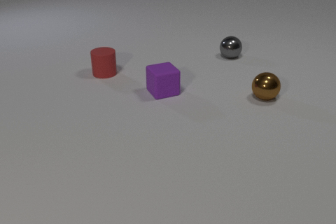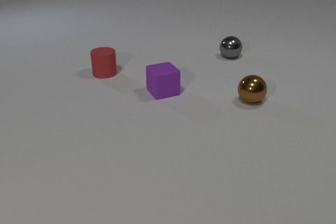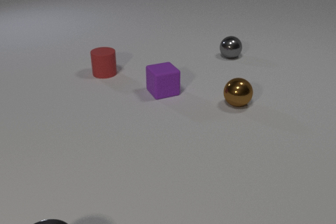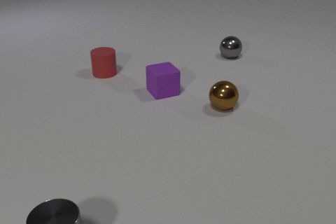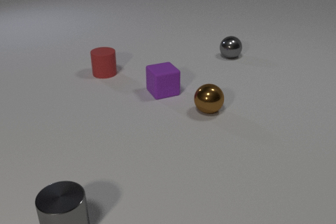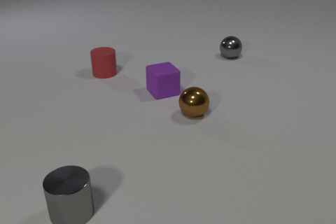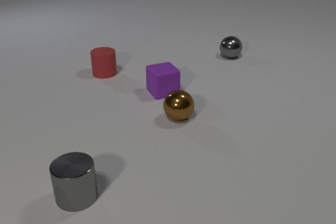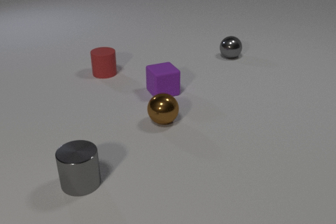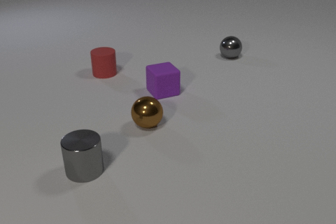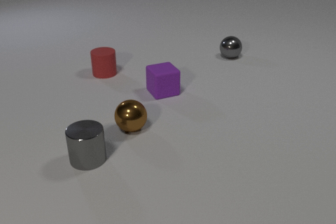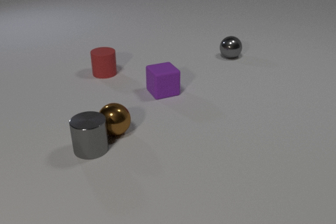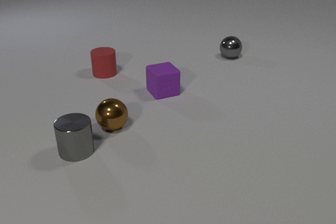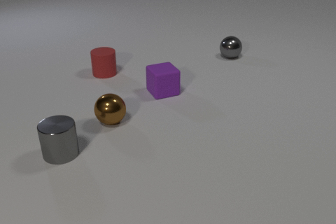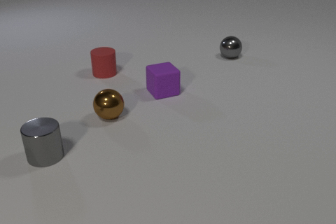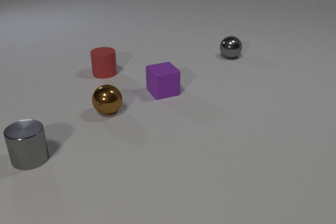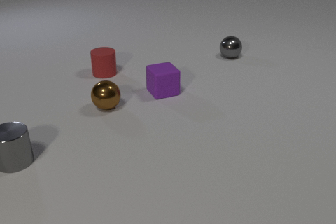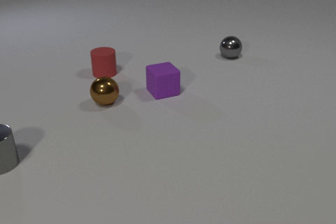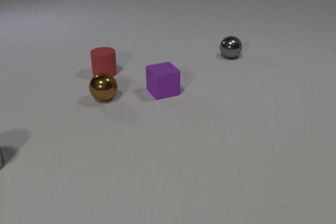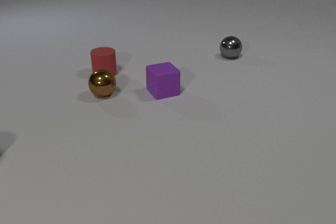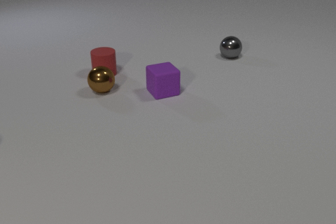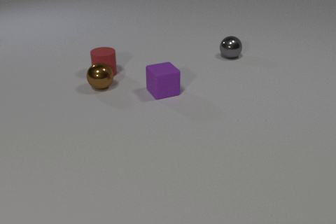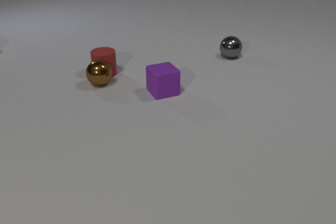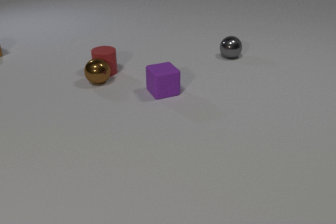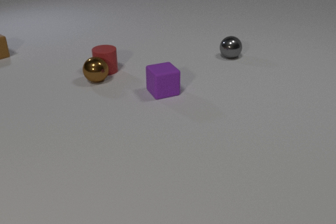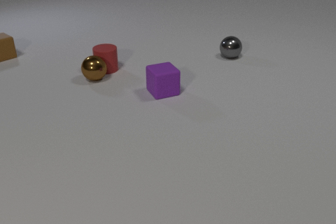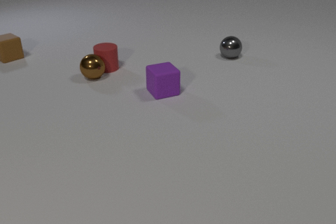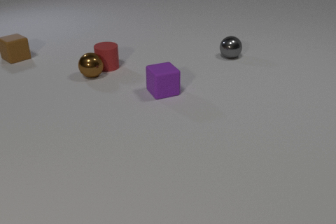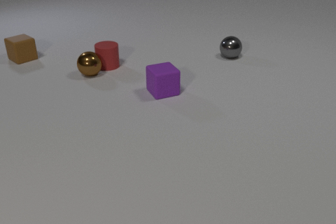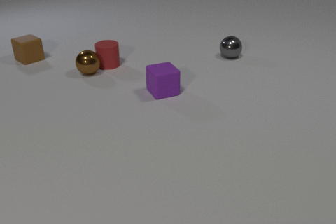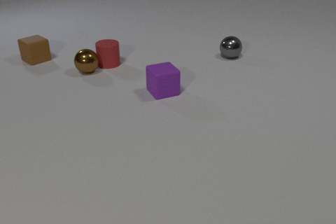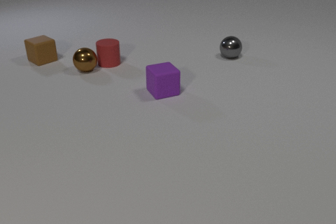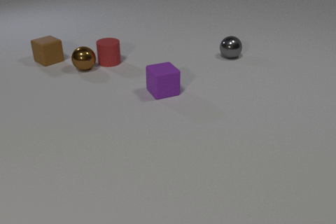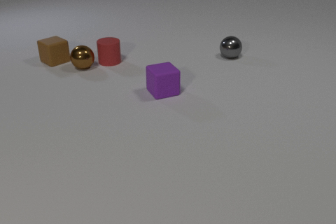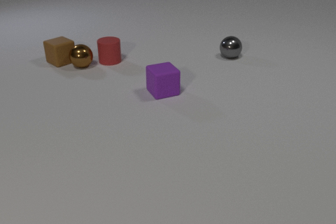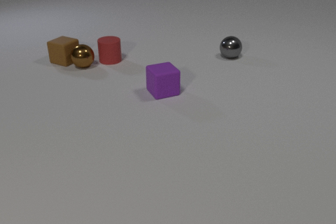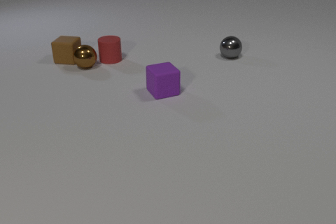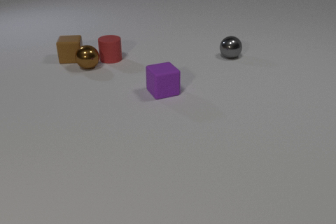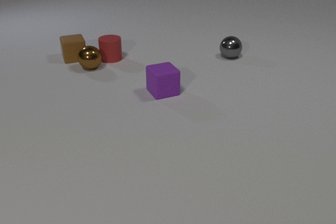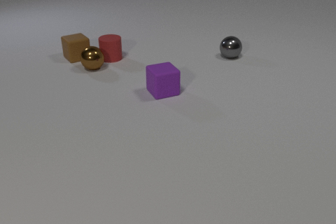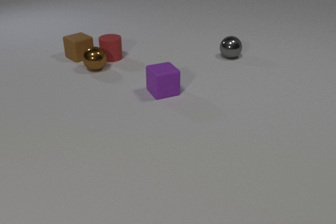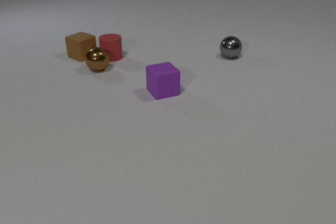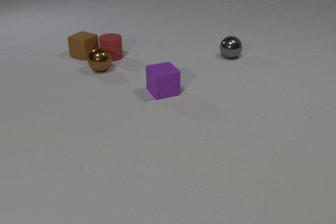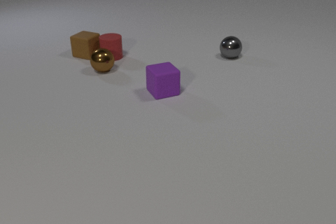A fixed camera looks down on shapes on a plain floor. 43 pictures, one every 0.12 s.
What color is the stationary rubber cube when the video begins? purple.
How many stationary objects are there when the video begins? 3.
How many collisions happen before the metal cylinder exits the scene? 1.
0.00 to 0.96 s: The gray metal cylinder comes in at the bottom edge, slides away from the camera. The brown metal sphere rolls to the left and toward the camera.
0.96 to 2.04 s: The gray metal cylinder slides to the left and away from the camera. The brown metal sphere rolls away from the camera and to the left. The gray metal cylinder and the brown metal sphere collide.
2.04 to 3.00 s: The brown metal sphere rolls away from the camera. The red rubber cylinder slides away from the camera. The brown rubber cube comes in at the left edge, slides to the right and toward the camera. The brown metal sphere and the red rubber cylinder collide.
3.00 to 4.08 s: The brown metal sphere rolls away from the camera. The red rubber cylinder slides away from the camera. The brown rubber cube slides to the right and toward the camera. The brown metal sphere and the brown rubber cube collide.
4.08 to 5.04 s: The brown metal sphere rolls to the right and toward the camera. The red rubber cylinder slides away from the camera. The brown rubber cube slides to the right and away from the camera, spins so that its near face slides to the right, counterclockwise seen from above.
